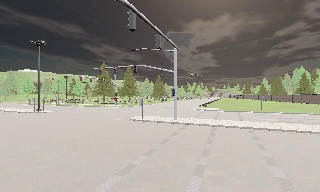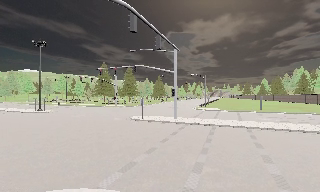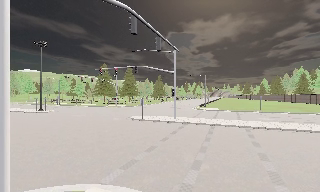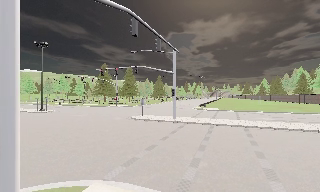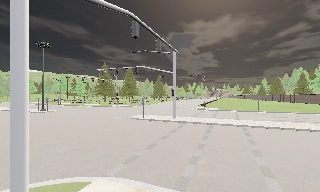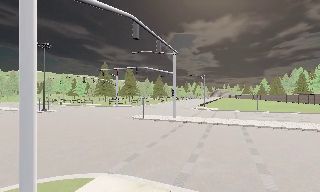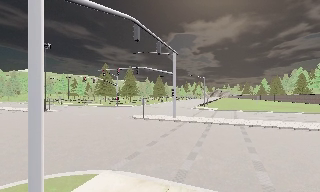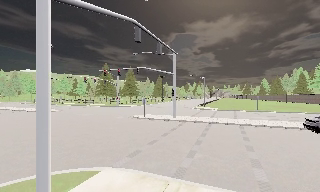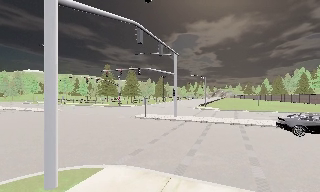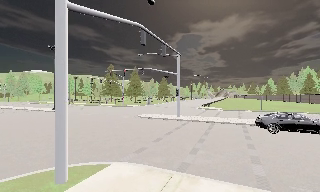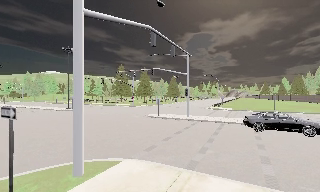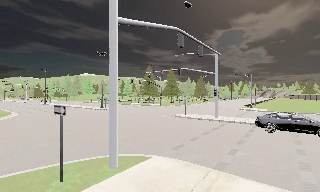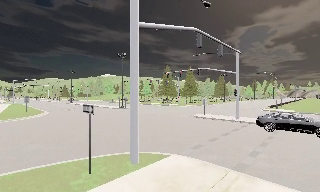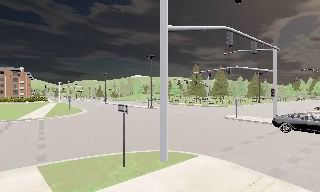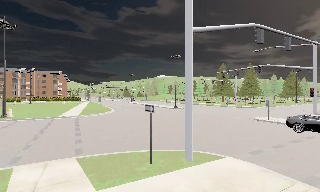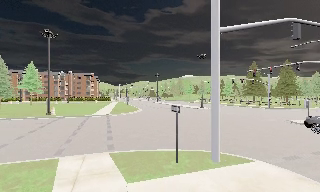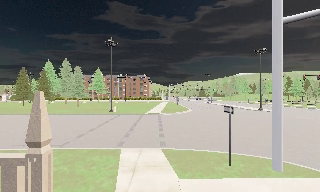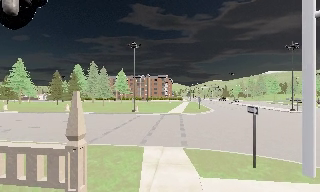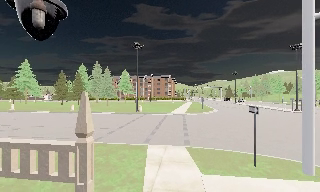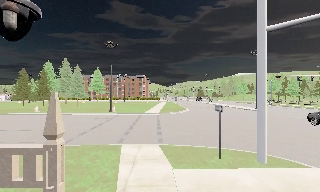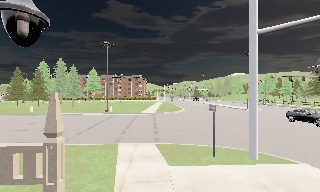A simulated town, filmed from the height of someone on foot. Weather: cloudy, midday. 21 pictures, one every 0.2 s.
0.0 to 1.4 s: The camera travels backward, about 1.5 m, so what stands in front gets smaller.
1.4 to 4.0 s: The camera swings to its left by about 65 degrees, and the scene slides to the right. It travels backward, about 3 m.
The film runs backward here.
